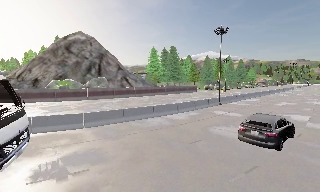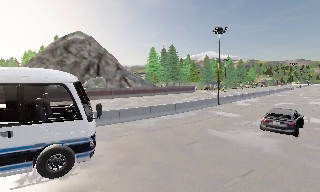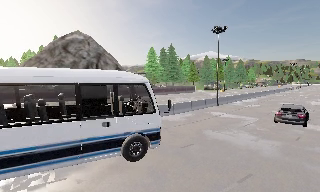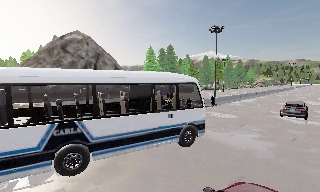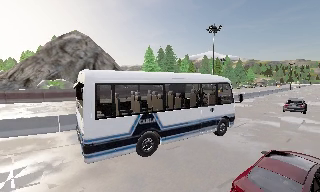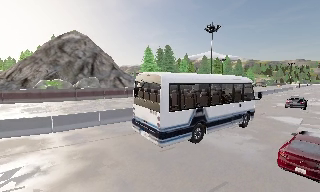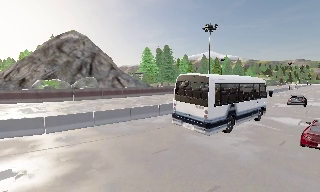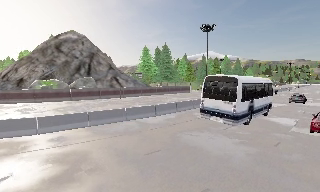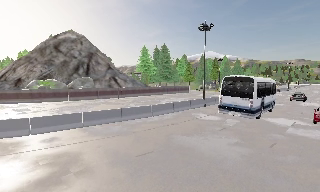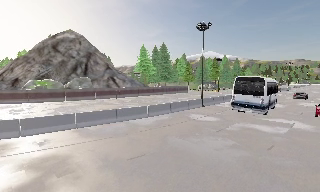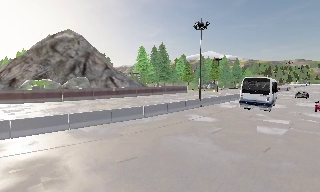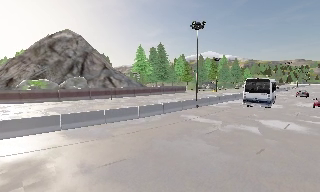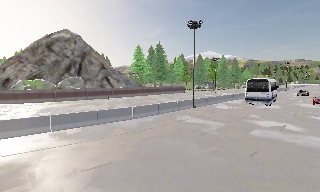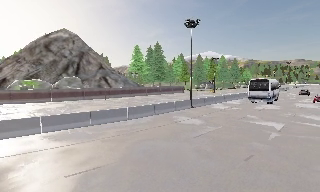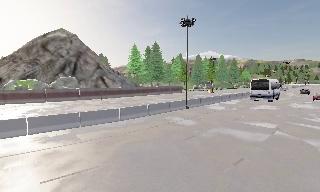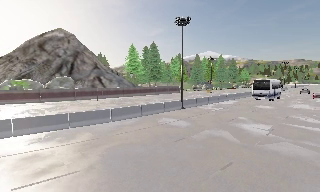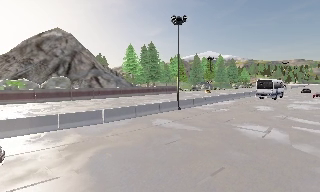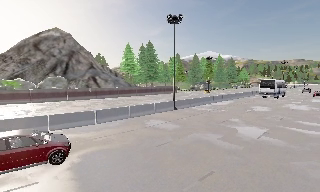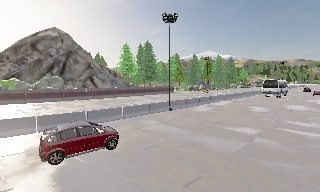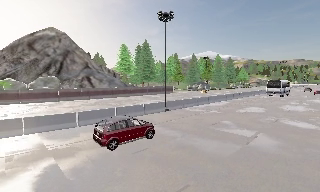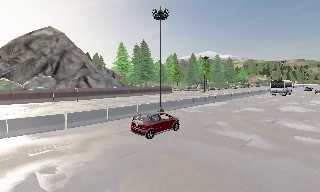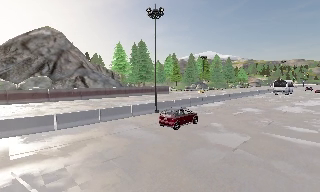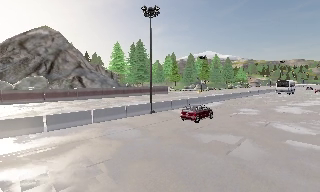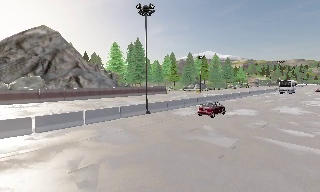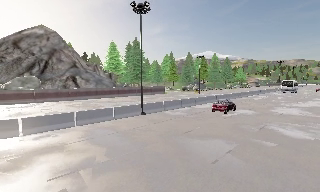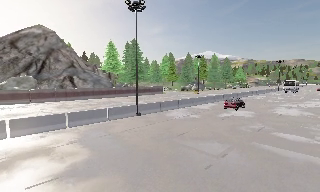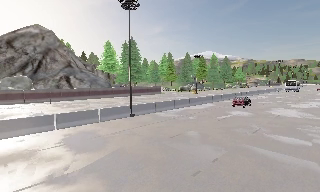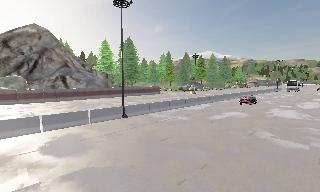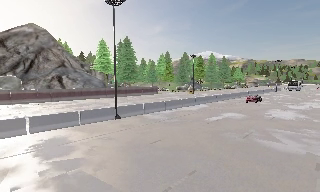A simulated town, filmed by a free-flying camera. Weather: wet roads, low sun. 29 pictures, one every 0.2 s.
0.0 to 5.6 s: The camera travels to its right and forward, about 17 m, so close, fixed things drift to the left. It gains speed.
The film runs forward here.
